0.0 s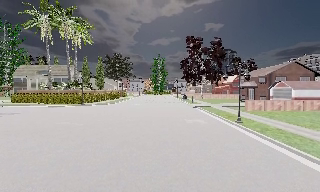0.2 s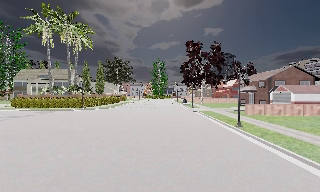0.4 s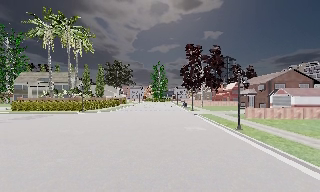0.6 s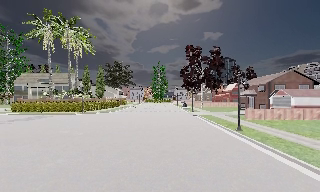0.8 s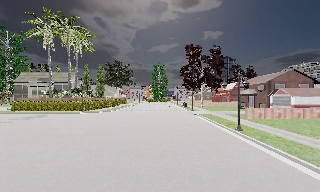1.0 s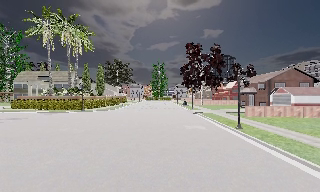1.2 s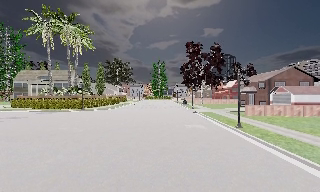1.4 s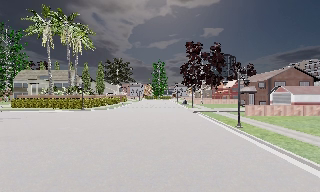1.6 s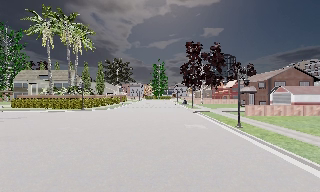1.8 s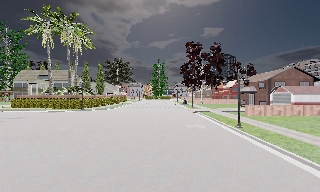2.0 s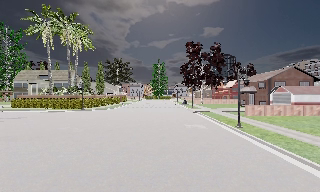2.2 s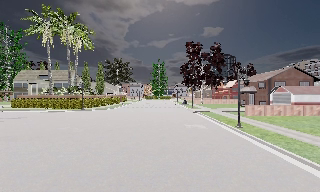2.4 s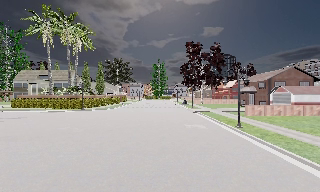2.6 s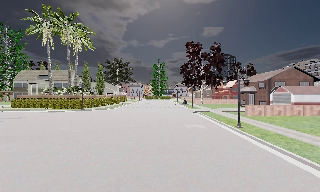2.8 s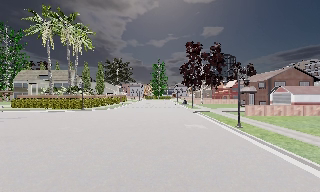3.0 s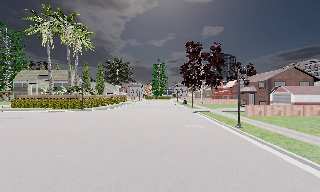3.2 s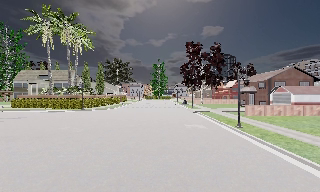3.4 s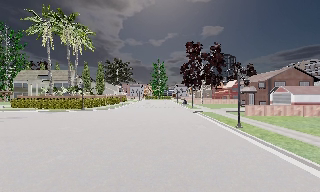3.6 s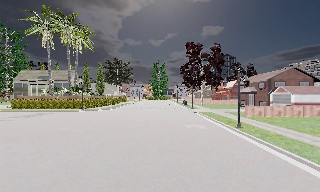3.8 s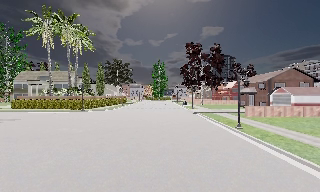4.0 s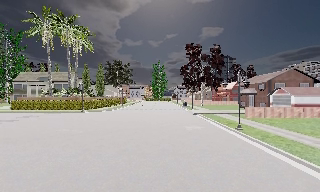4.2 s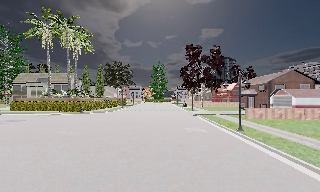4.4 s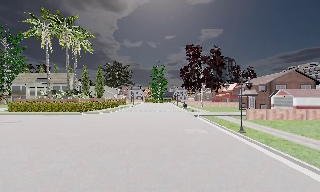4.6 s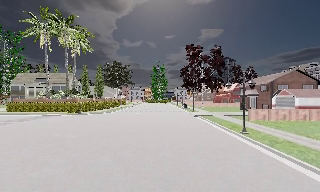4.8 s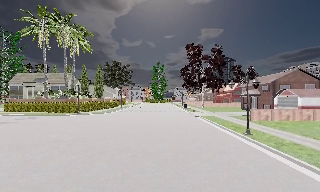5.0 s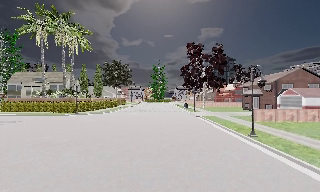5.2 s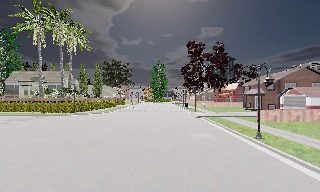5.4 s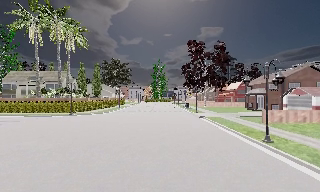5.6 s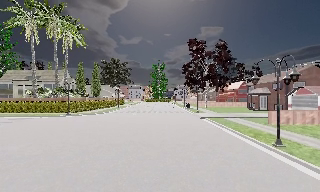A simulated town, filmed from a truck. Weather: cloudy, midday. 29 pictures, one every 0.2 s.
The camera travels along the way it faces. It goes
forward.
0.0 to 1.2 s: The camera shifts only a little, or ends up much as it began.
1.2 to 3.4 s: The camera keeps its place and its aim.
3.4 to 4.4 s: The camera shifts only a little, or ends up much as it began.
4.4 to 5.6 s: The camera travels forward, about 4 m, so what stands in front looms larger. It gains speed.
The film runs forward here.
